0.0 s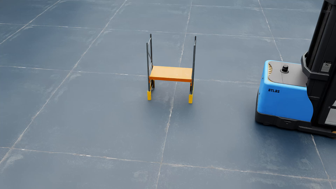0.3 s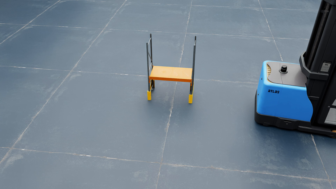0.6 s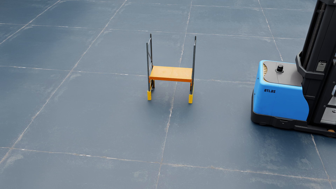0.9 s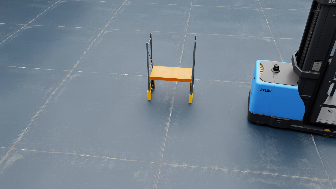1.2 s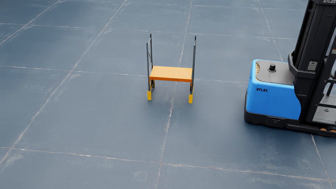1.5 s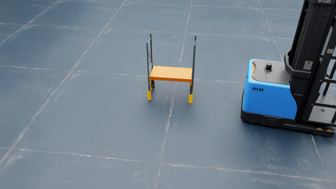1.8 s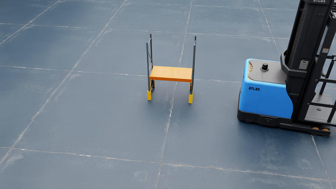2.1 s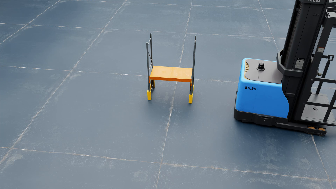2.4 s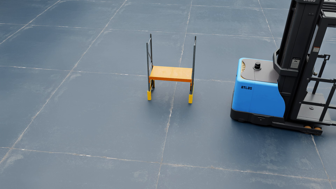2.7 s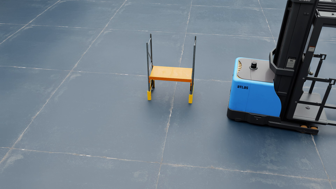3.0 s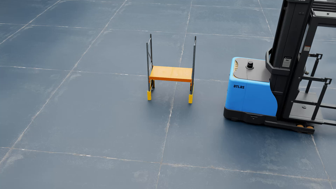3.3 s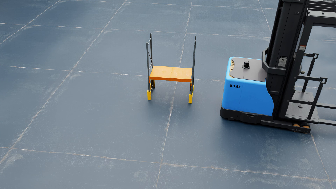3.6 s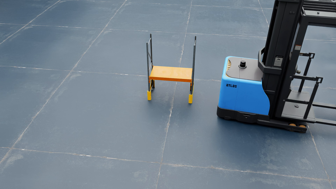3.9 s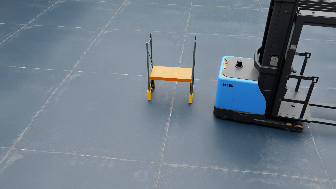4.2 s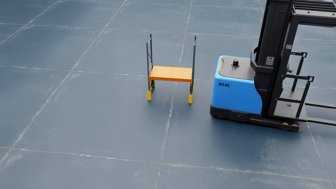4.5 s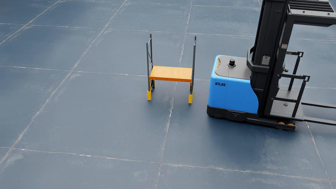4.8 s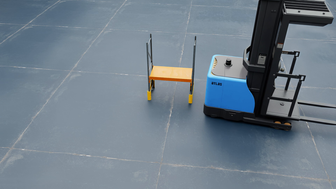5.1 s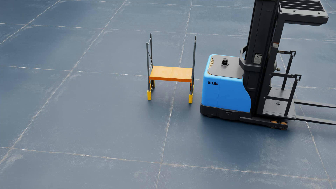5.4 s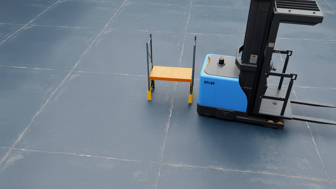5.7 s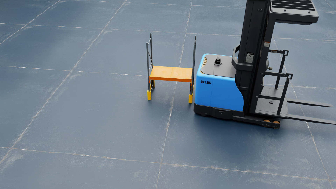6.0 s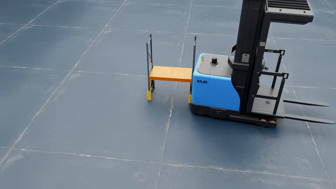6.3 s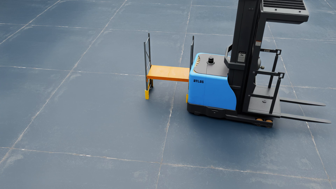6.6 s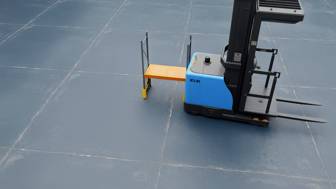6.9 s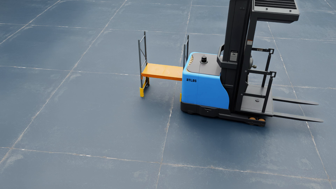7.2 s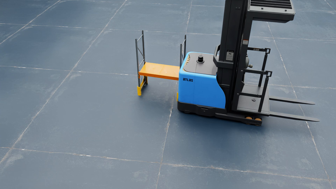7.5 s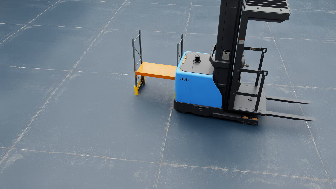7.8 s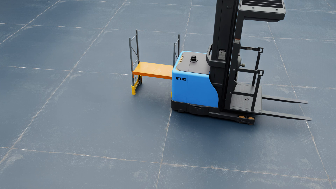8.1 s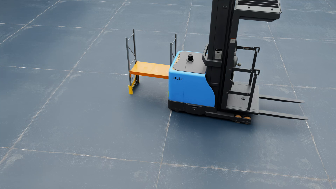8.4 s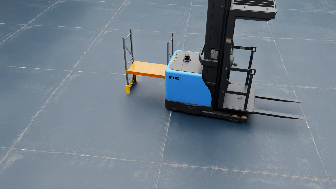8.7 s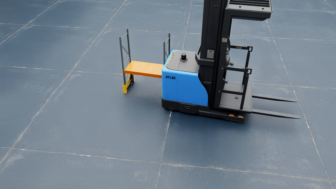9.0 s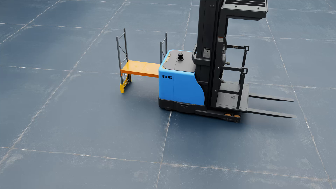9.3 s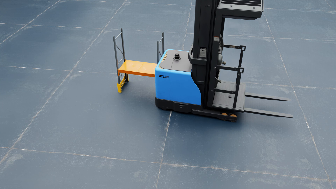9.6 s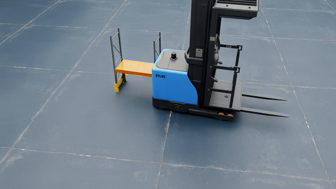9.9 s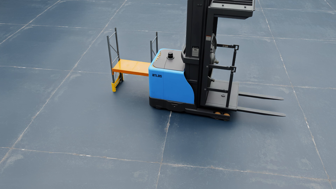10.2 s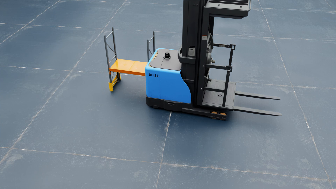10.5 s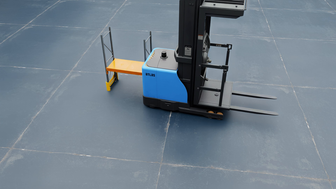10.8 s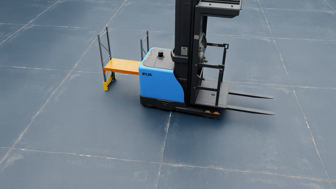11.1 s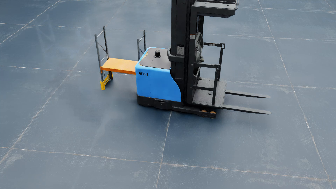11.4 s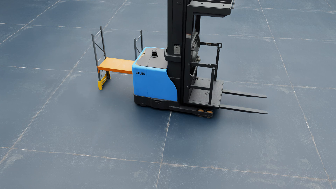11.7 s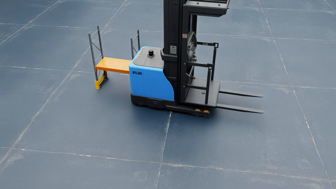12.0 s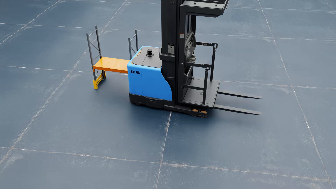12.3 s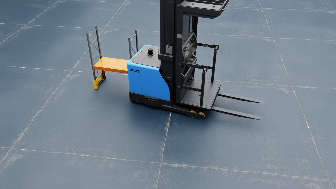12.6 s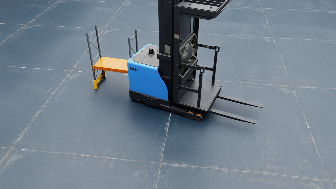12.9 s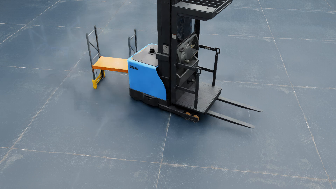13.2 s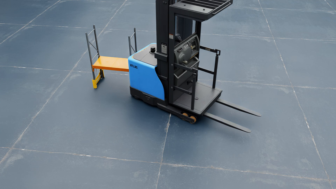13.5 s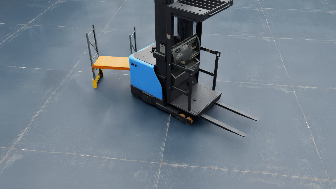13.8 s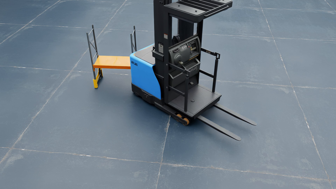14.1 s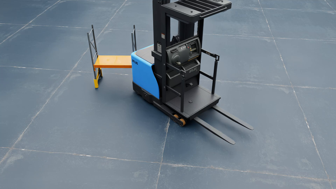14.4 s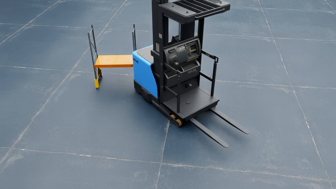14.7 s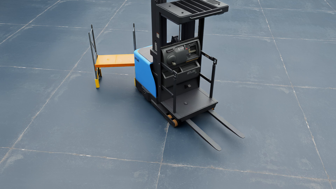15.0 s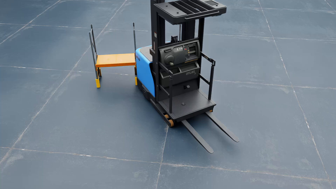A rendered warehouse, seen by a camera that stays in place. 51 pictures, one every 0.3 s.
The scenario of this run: A forklift runs into an object in its way.
